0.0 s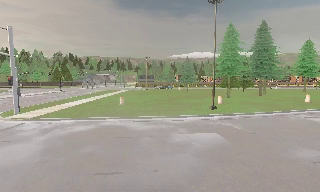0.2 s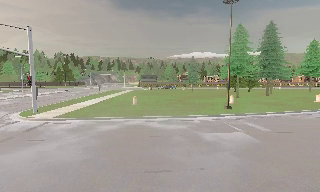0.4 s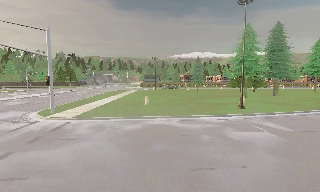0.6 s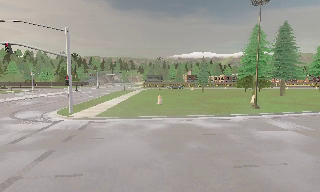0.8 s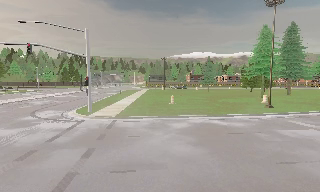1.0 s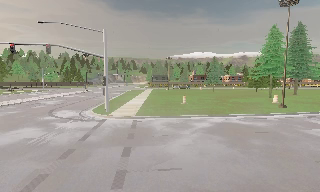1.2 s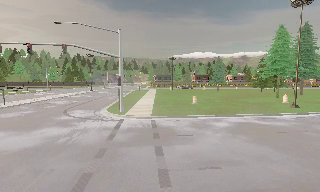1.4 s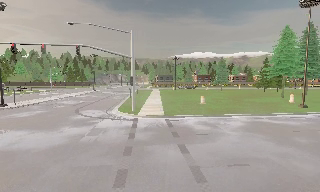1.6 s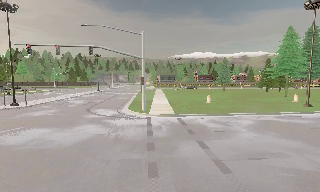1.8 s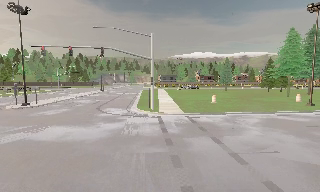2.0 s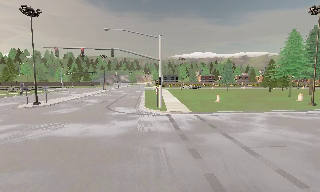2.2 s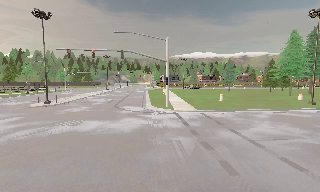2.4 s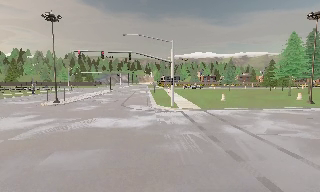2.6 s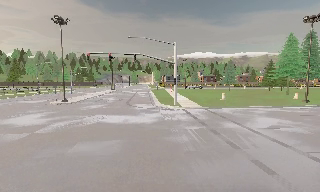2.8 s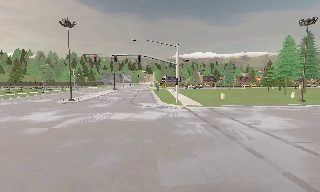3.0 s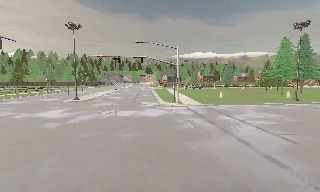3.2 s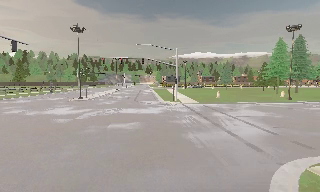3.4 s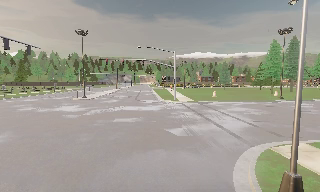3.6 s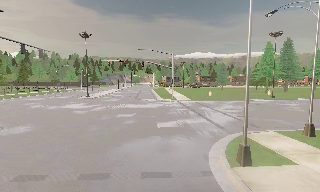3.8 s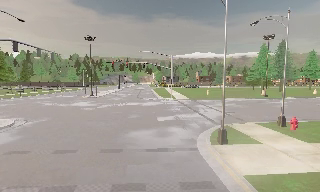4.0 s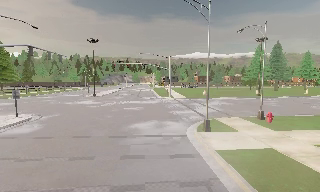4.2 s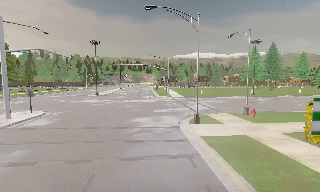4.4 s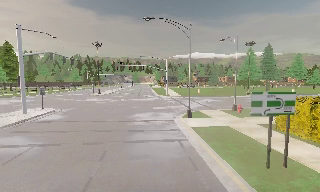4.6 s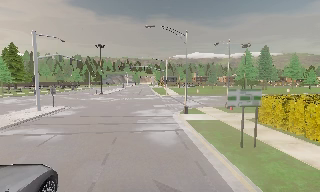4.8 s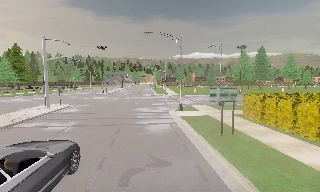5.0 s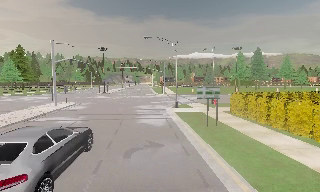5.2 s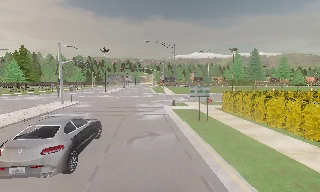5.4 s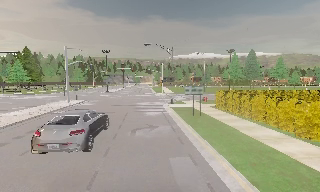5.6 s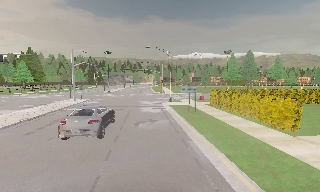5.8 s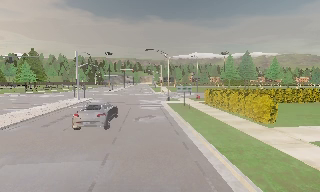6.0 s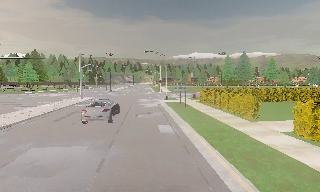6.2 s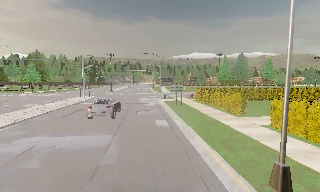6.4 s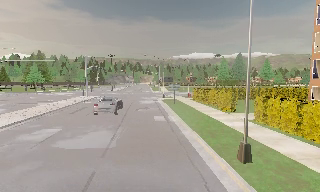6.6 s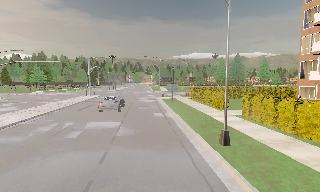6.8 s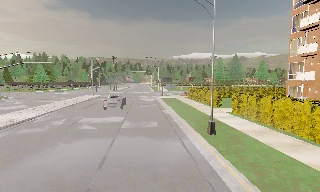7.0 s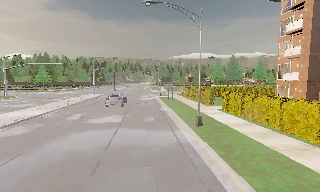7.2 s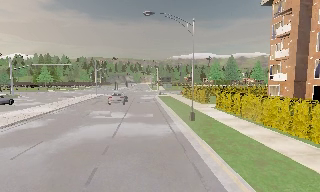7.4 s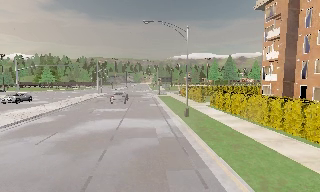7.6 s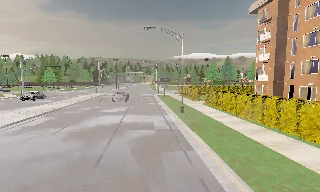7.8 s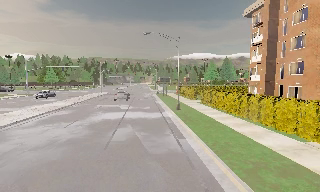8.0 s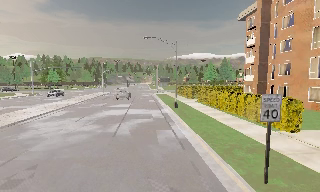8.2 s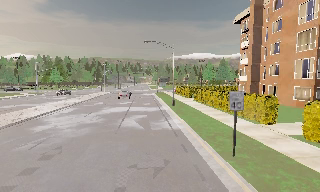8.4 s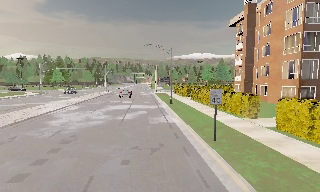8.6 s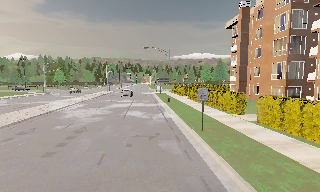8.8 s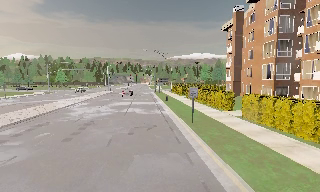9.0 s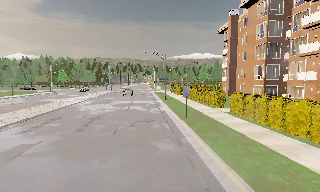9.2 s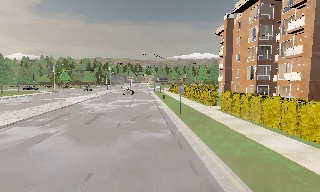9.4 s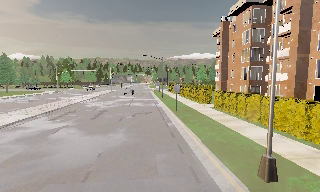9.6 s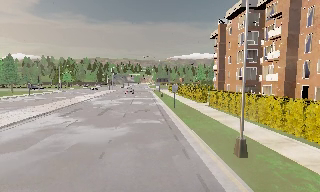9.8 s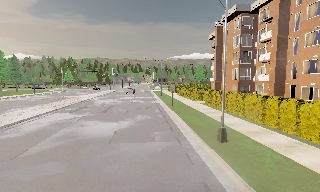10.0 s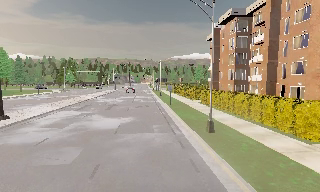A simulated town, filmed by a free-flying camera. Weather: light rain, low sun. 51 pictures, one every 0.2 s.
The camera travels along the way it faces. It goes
backward.
0.0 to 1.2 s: The camera travels to its left, about 10 m, so close, fixed things drift to the right.
1.2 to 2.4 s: The camera travels to its left and backward, about 6 m, so close, fixed things drift to the right.
2.4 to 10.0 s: The camera travels backward, about 60 m, so what stands in front gets smaller.
The film runs backward here.
